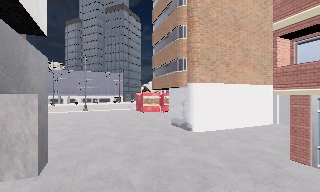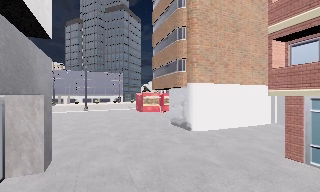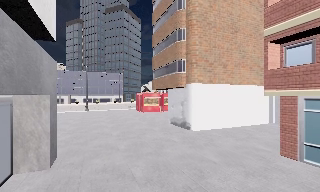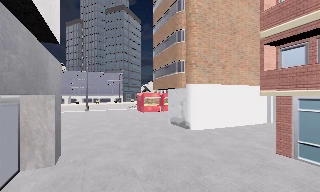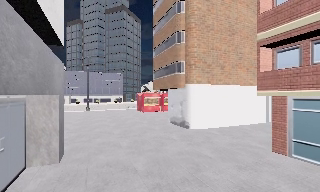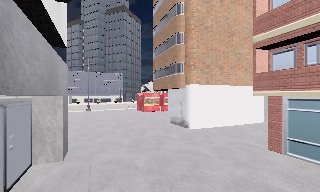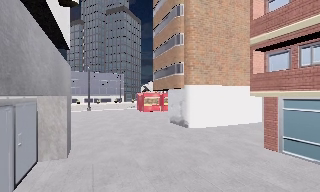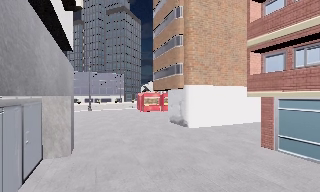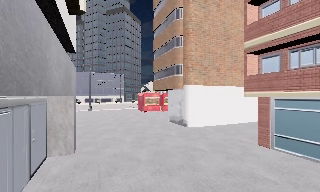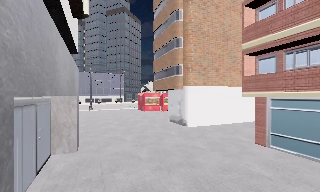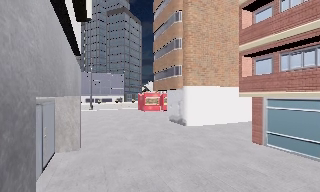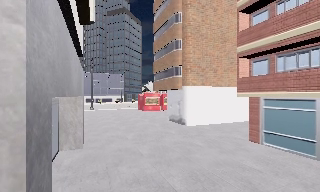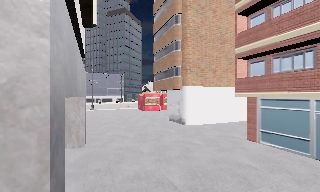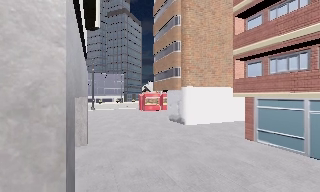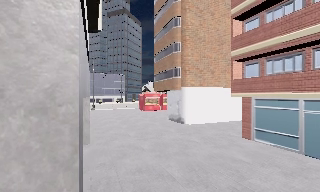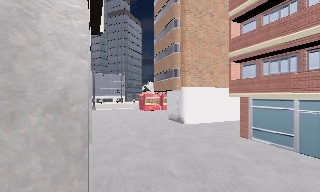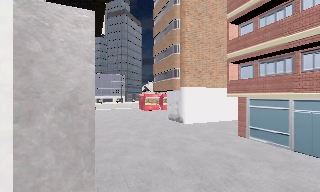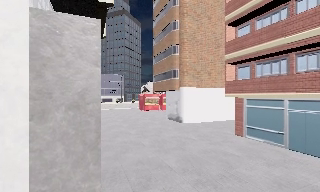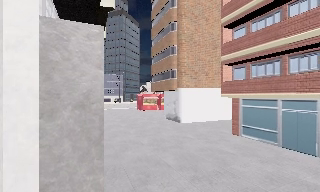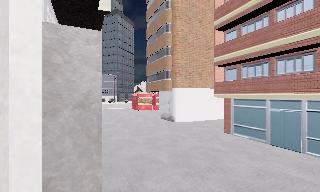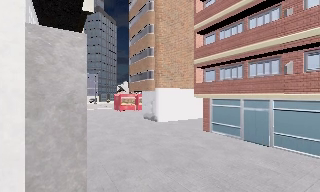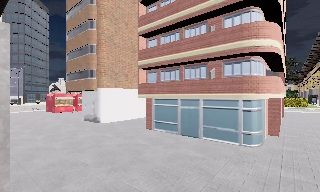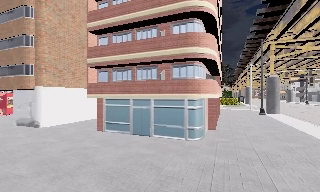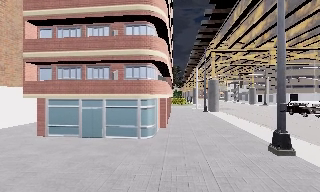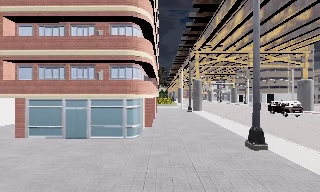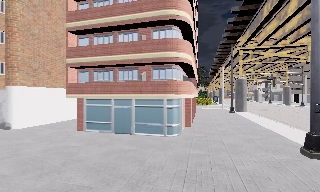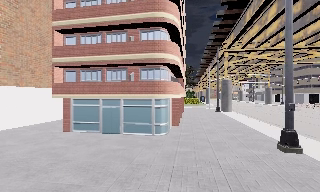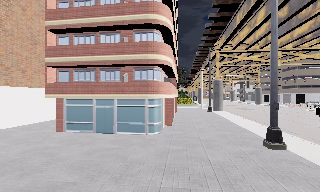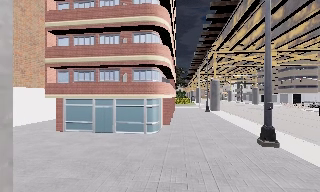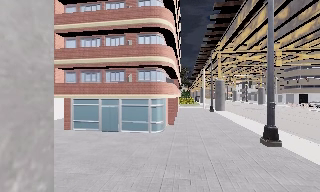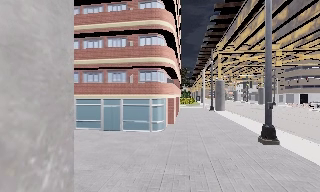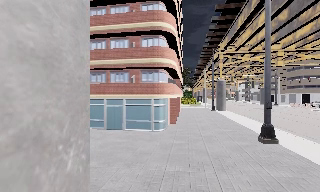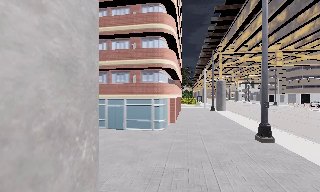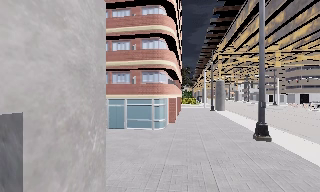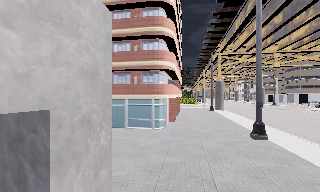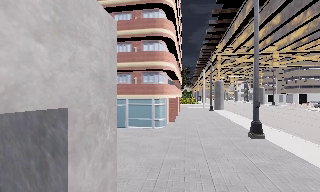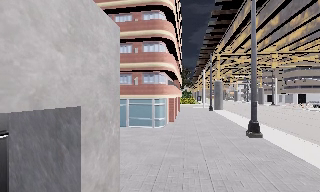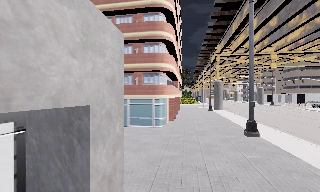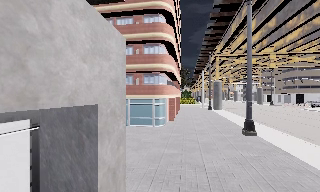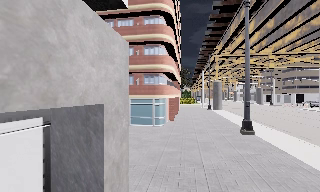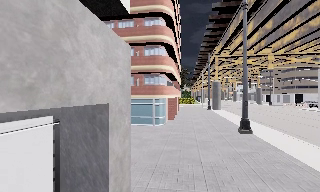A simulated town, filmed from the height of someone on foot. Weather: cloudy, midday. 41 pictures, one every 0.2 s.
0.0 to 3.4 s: The camera travels backward, about 4.5 m, so what stands in front gets smaller.
3.4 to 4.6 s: The camera swings to its right by about 60 degrees, and the scene slides to the left. It travels backward, about 1.5 m.
4.6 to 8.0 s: The camera travels backward, about 4.5 m, so what stands in front gets smaller.
The film runs backward here.
